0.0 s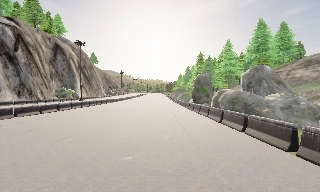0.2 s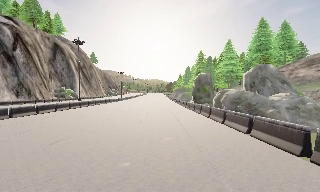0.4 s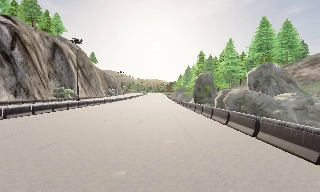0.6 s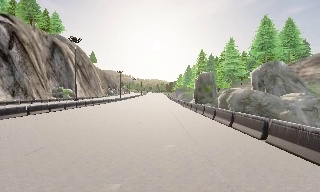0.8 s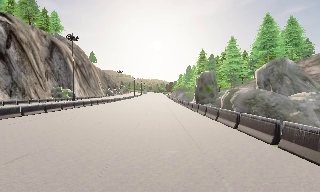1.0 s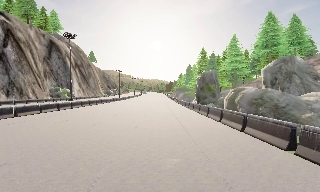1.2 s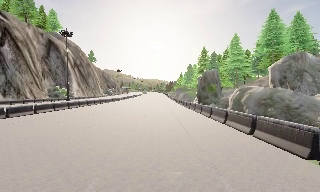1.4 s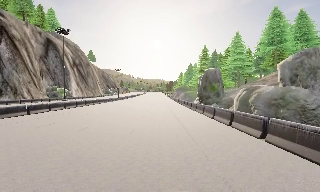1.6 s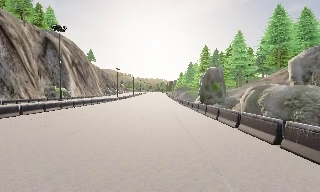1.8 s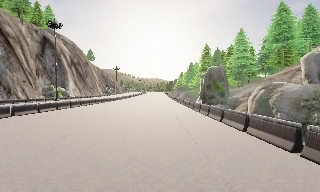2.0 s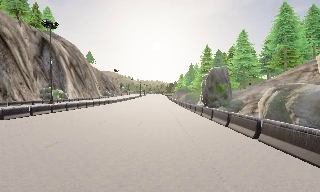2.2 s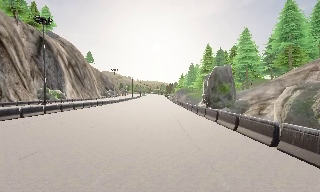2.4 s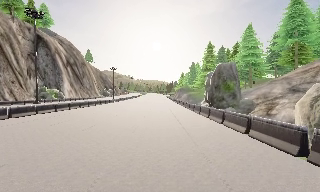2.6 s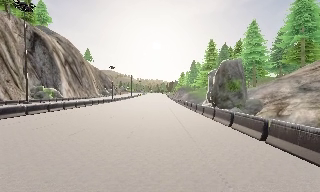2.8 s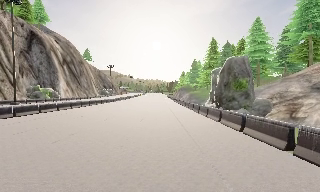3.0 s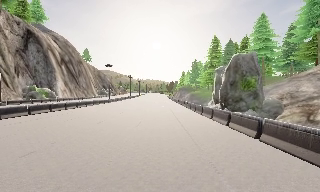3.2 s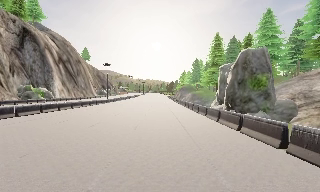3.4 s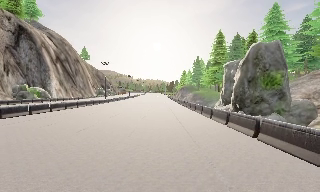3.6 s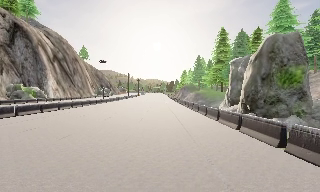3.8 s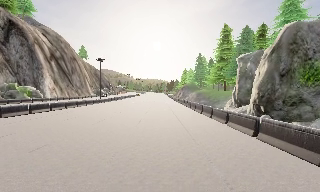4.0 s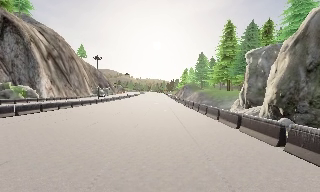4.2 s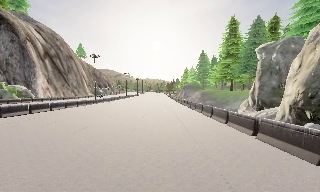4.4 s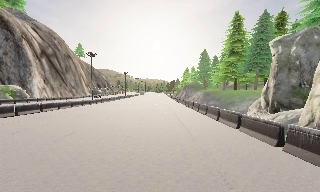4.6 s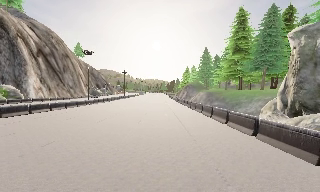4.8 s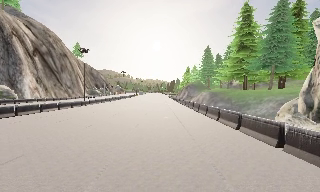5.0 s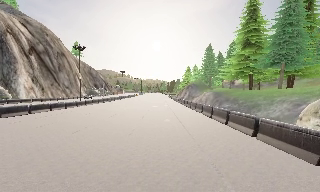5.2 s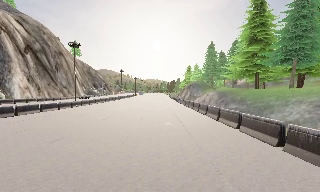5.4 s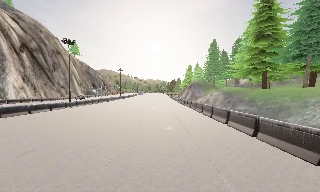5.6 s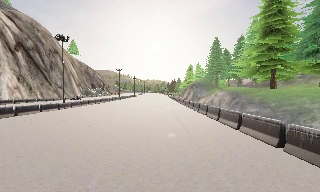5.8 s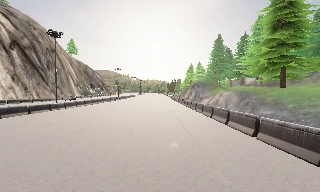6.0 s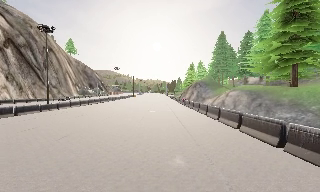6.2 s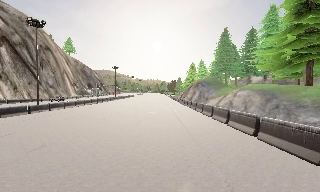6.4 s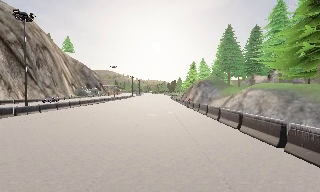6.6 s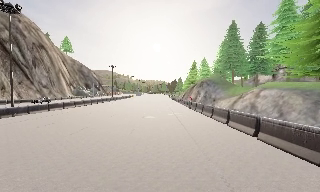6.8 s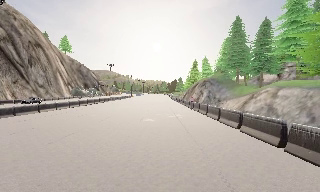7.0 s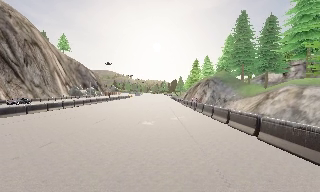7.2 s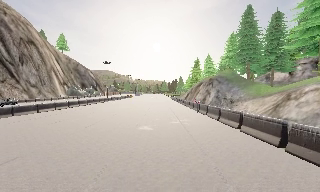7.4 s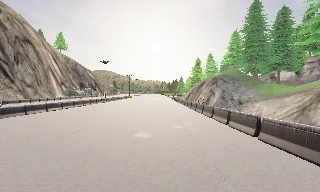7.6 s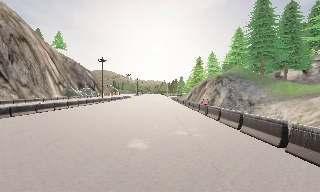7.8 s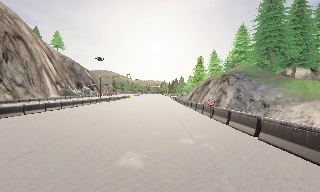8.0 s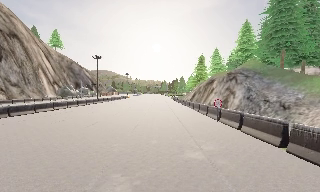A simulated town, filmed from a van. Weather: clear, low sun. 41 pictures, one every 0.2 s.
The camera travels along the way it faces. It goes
forward.
0.0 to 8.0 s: The camera travels forward, about 65 m, so what stands in front looms larger. It gains speed.
The film runs forward here.
